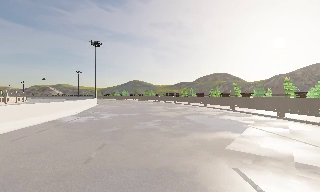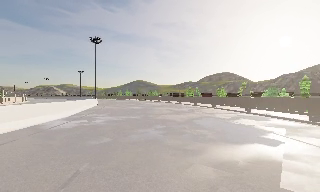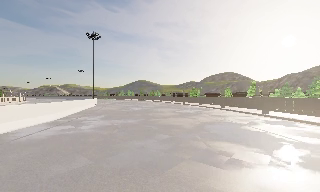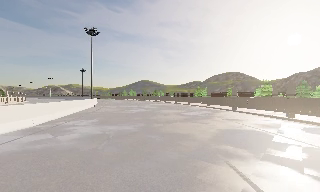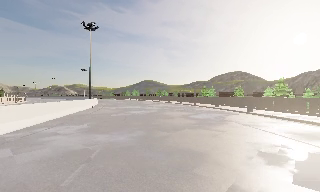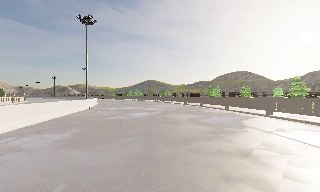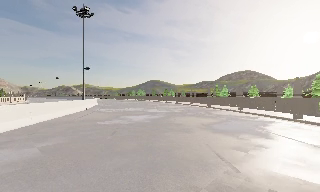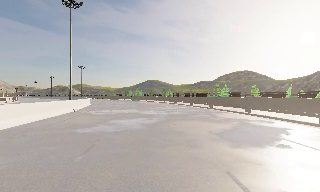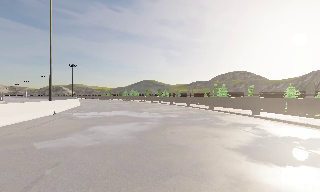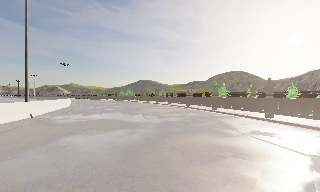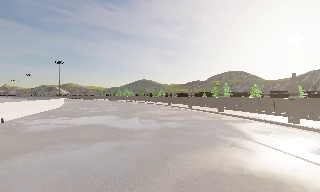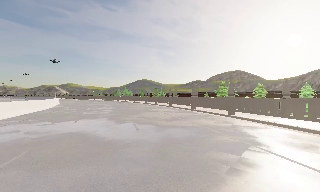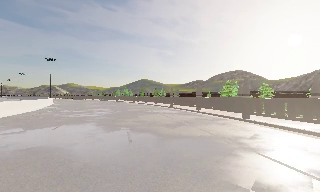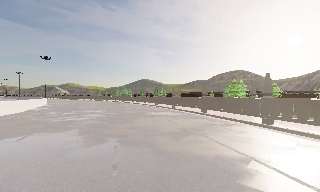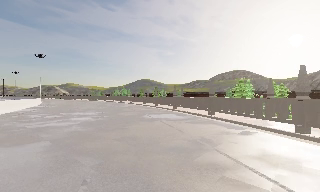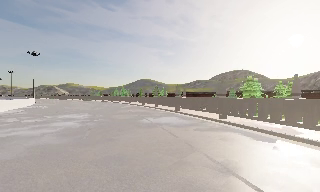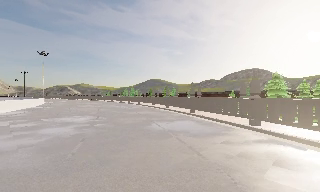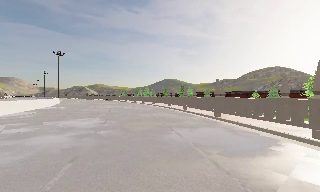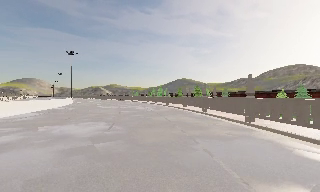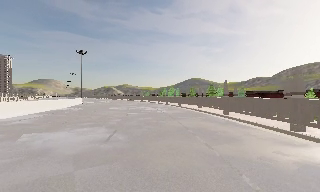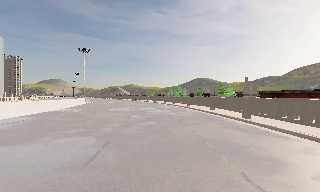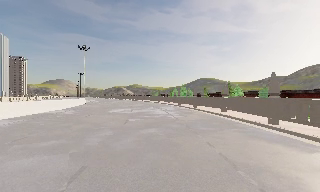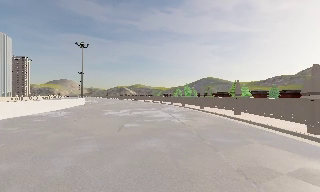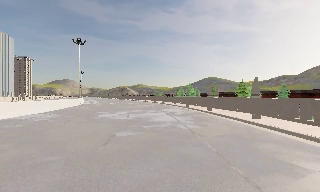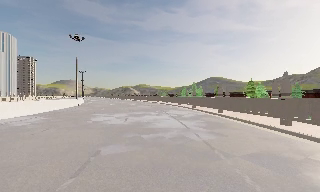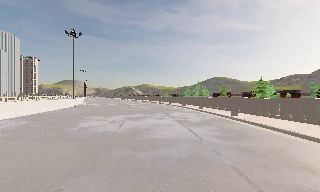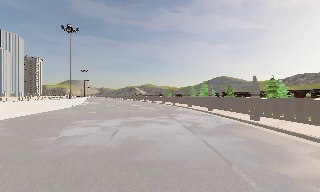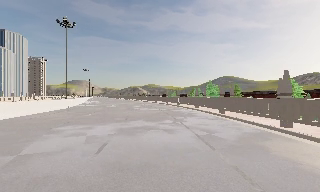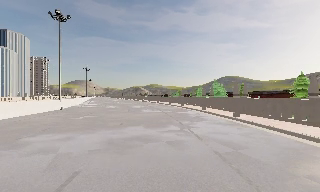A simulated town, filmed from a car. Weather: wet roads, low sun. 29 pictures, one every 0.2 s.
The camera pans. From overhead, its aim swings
counterclockwise.
The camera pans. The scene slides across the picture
to the right.
0.0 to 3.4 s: The camera swings to its left by about 10 degrees, and the scene slides to the right. It travels forward, about 35 m, so what stands in front looms larger.
3.4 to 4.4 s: The scene slides to the right, as the camera pans about 15 degrees to its left. It travels forward, about 10 m, so what stands in front looms larger.
4.4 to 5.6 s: The camera travels forward, about 13 m, so what stands in front looms larger.
The film runs forward here.
